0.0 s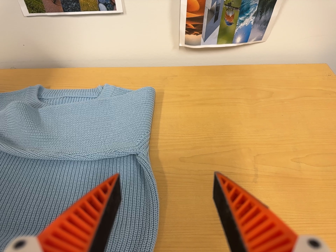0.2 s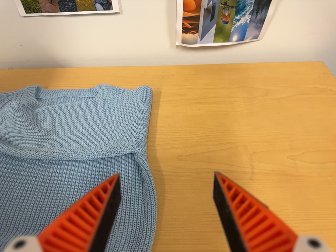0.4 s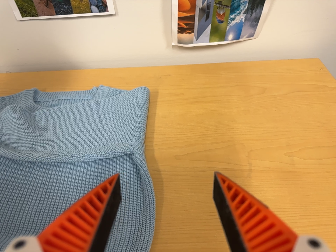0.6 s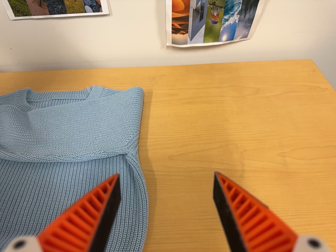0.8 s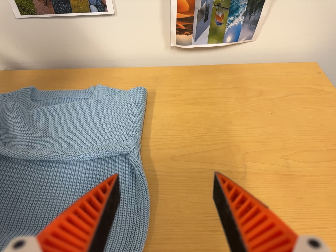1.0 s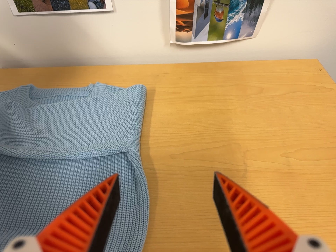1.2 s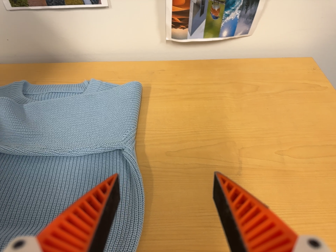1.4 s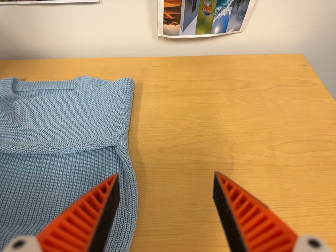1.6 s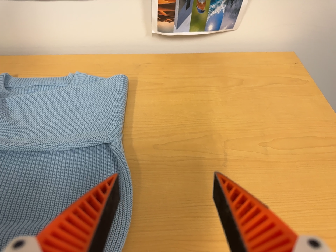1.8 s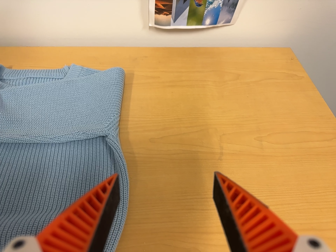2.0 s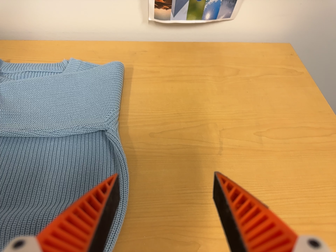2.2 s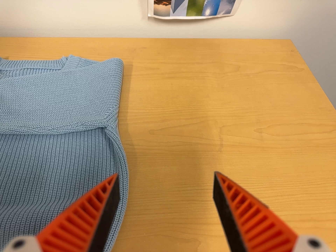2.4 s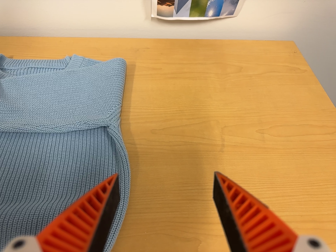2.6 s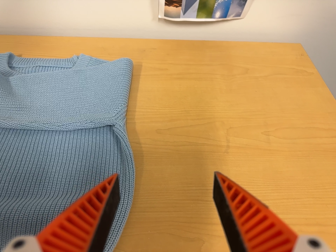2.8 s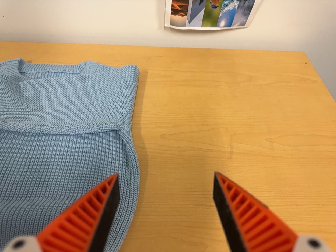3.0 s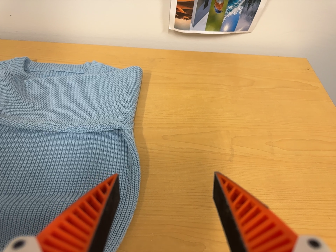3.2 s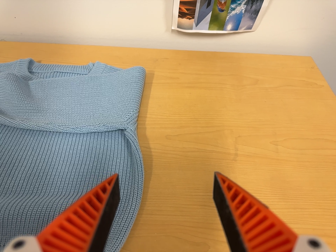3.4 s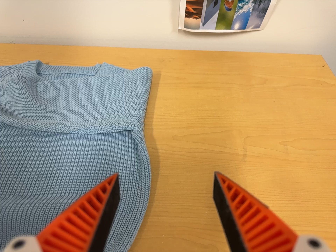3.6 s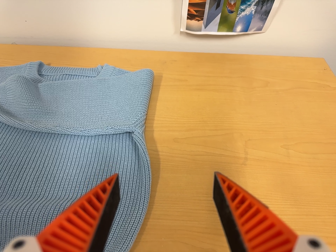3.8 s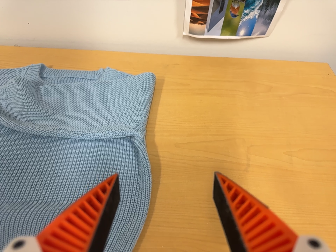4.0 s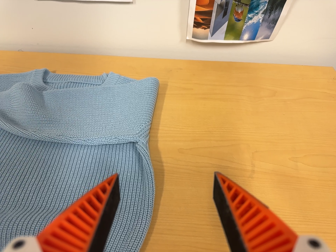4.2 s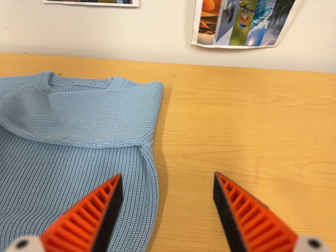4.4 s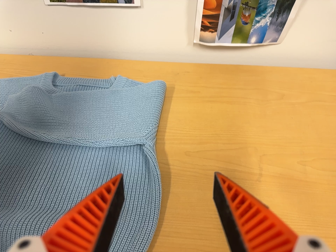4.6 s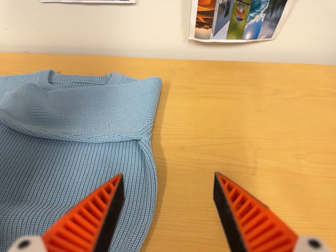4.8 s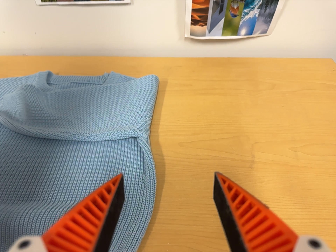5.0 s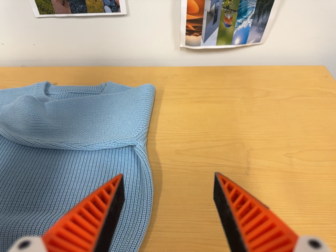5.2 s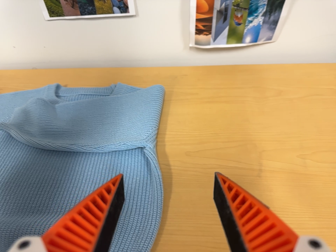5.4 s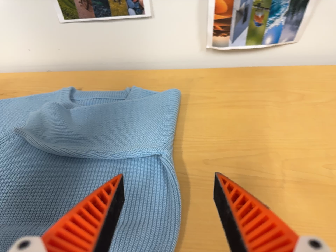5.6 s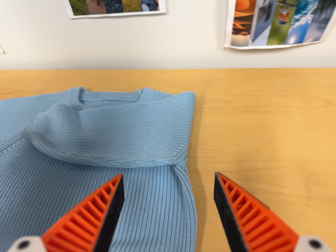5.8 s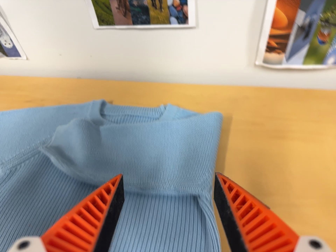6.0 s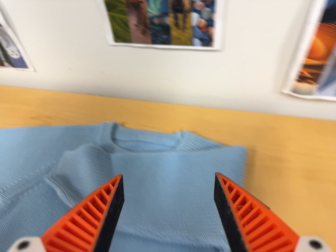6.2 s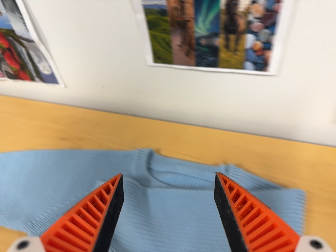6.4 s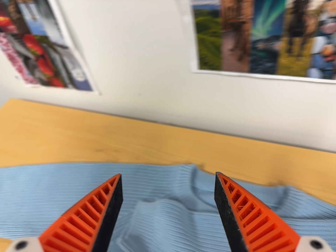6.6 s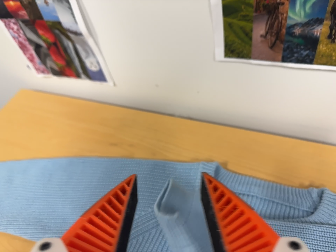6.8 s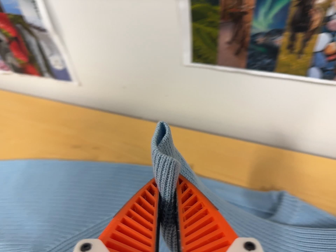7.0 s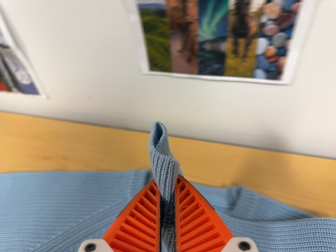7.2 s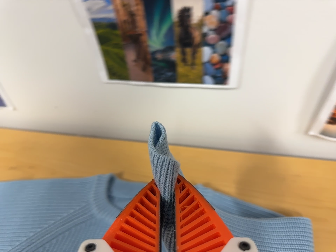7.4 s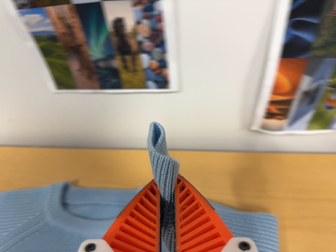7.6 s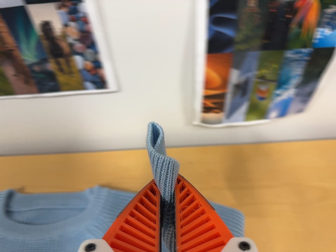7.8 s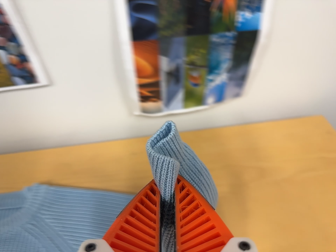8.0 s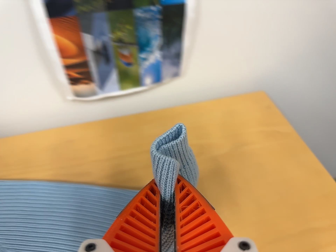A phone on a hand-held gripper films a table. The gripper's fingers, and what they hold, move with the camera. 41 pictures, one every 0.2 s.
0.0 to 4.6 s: The camera shifts only a little, or ends up much as it began.
4.6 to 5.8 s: The camera travels toward the top of its view and forward, about 10 cm, so close, fixed things drift downward.
5.8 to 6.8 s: The camera travels forward, toward the top of its view and to its left, about 24 cm, so what stands in front looms larger.
6.8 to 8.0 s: The camera swings to its right by about 25 degrees, and the scene slides to the left. It travels to its right, about 32 cm, so close, fixed things drift to the left. It rolls about its line of sight by about 20 degrees, and the scene rotates counterclockwise.
The film runs backward here.
